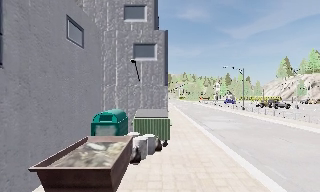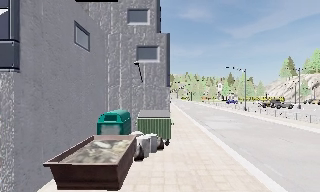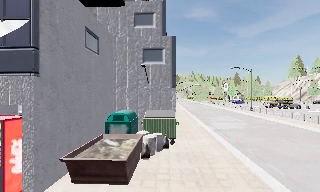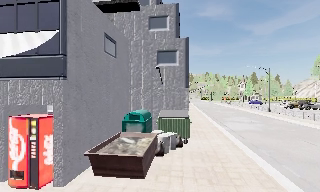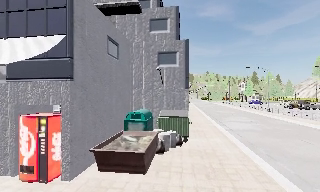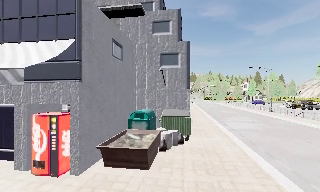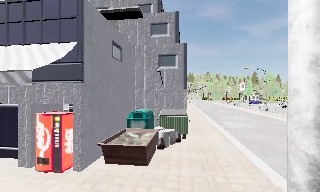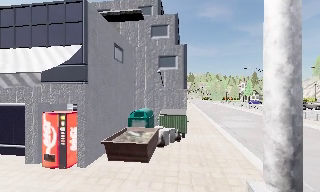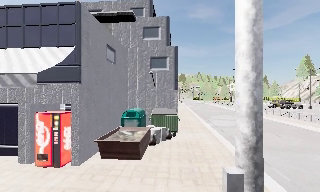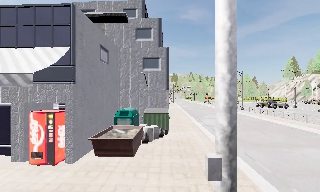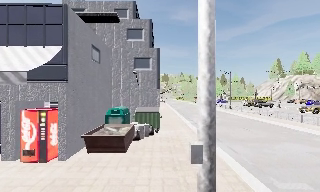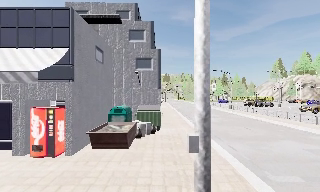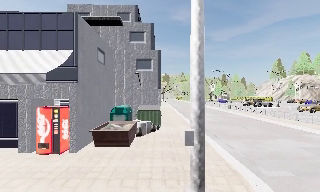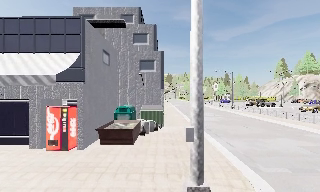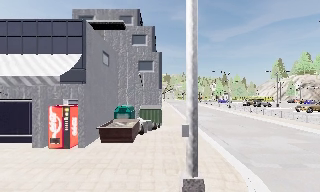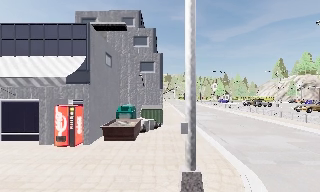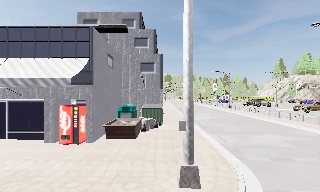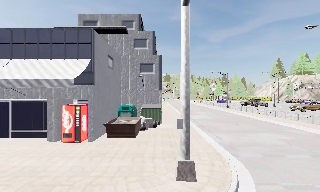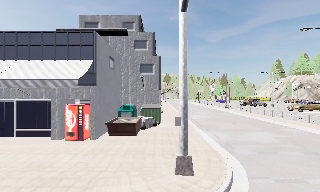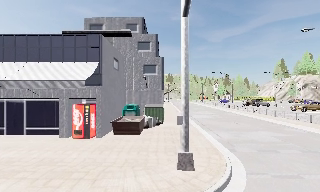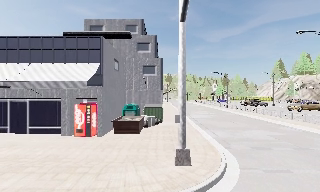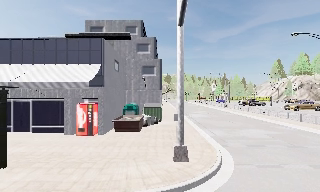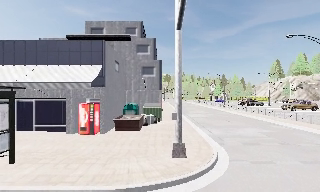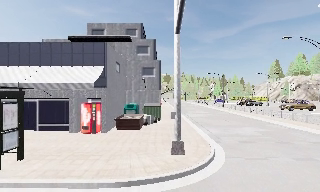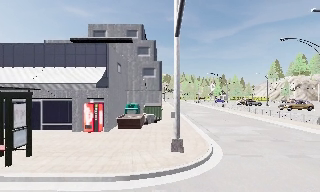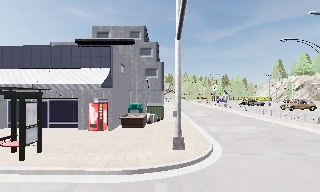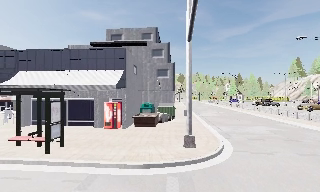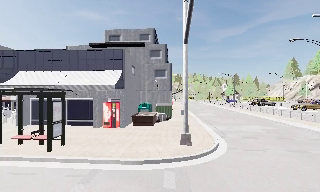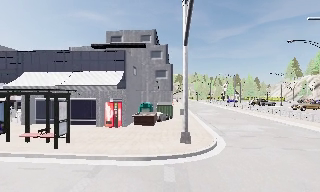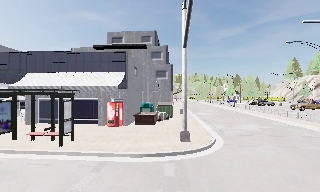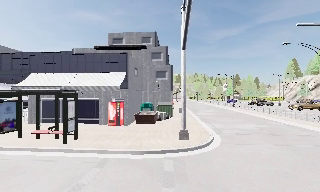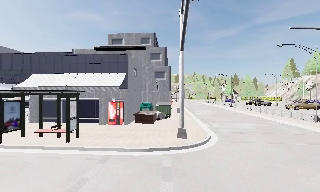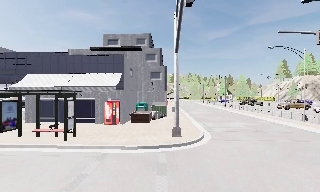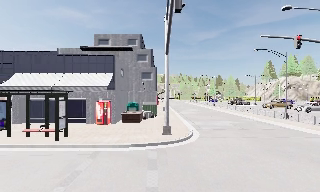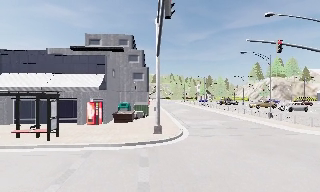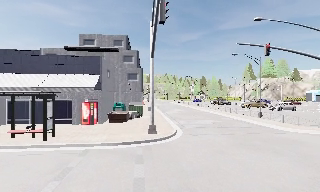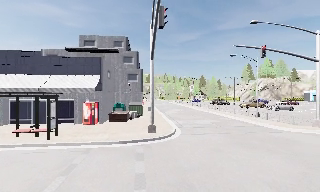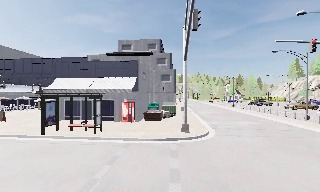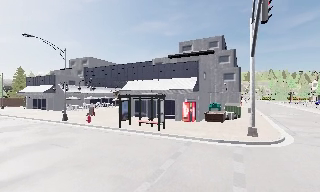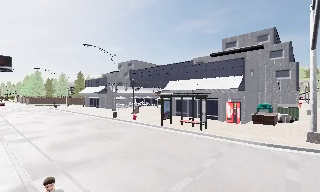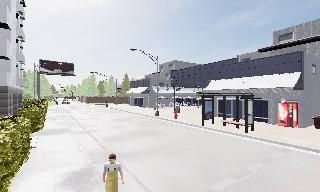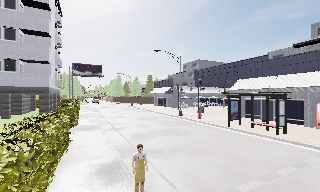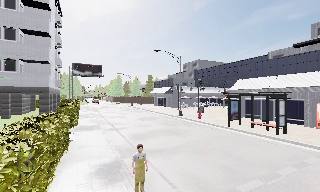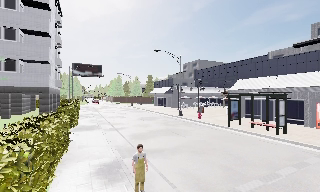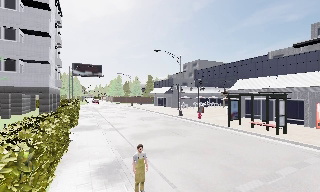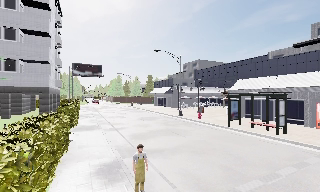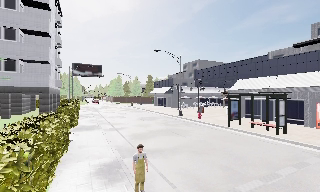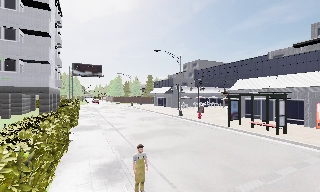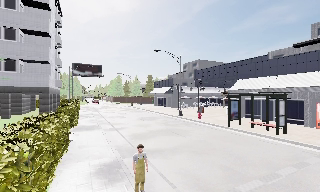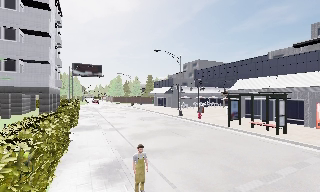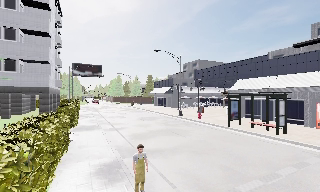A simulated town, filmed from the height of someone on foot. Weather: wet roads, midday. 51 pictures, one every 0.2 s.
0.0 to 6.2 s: The camera travels backward, about 11 m, so what stands in front gets smaller.
6.2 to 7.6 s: The camera pans to its left, which is counterclockwise from overhead, by about 25 degrees. It travels backward, about 2.5 m, so what stands in front gets smaller.
7.6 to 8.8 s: The camera swings to its left by about 35 degrees, and the scene slides to the right. It travels backward, about 1 m. It loses speed.
8.8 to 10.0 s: The camera keeps its place and its aim.
The film runs backward here.
